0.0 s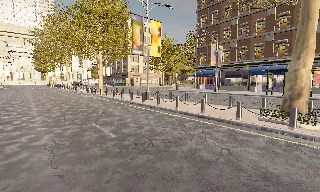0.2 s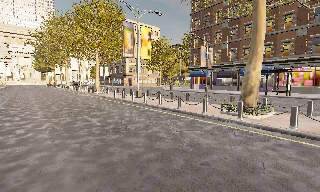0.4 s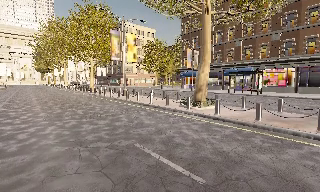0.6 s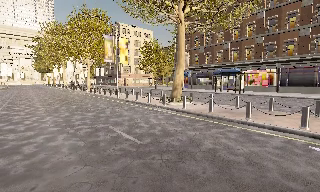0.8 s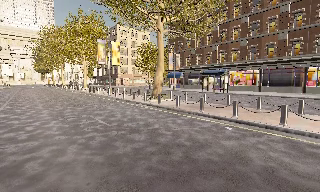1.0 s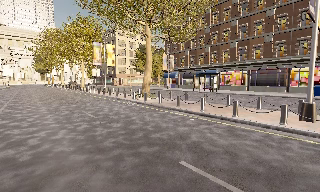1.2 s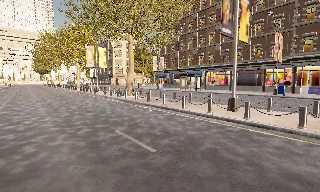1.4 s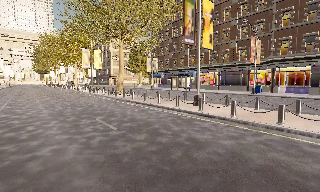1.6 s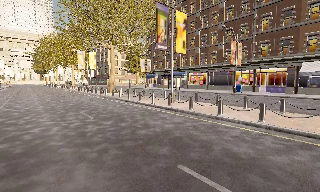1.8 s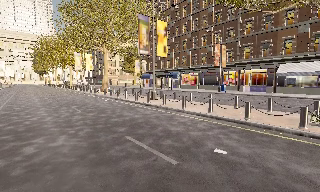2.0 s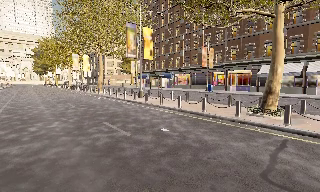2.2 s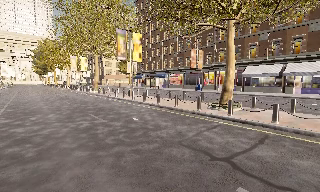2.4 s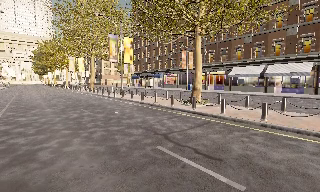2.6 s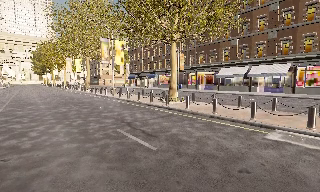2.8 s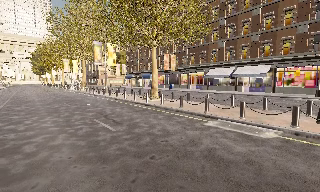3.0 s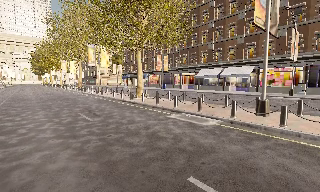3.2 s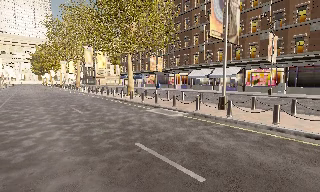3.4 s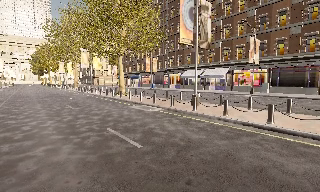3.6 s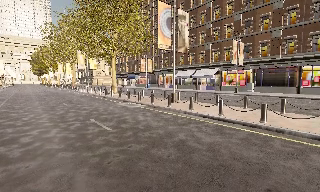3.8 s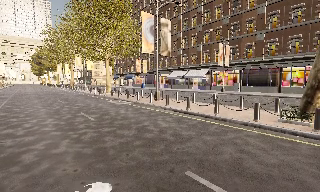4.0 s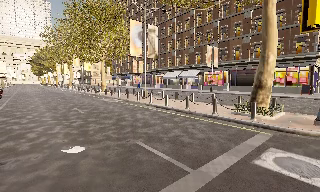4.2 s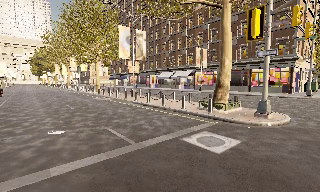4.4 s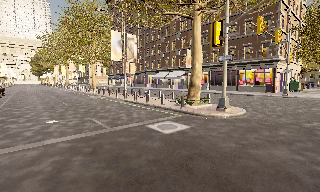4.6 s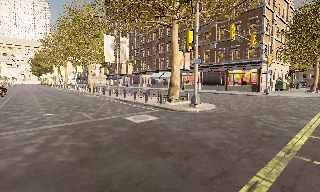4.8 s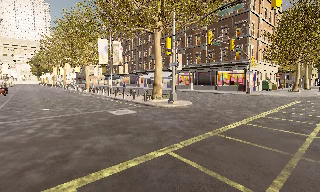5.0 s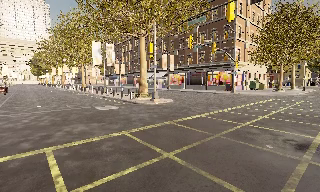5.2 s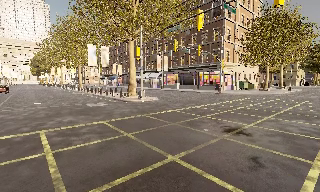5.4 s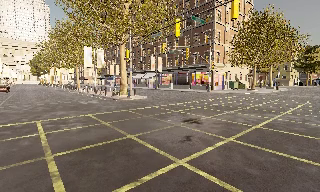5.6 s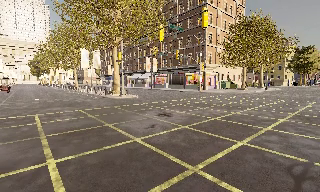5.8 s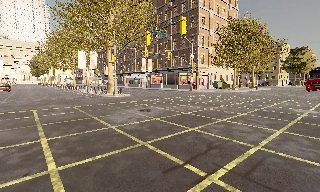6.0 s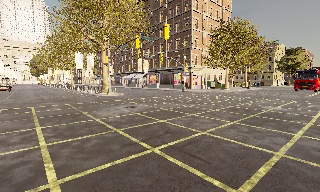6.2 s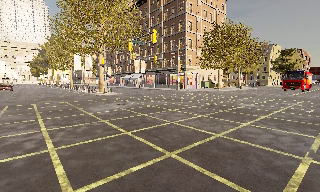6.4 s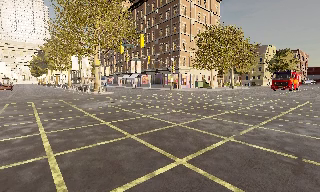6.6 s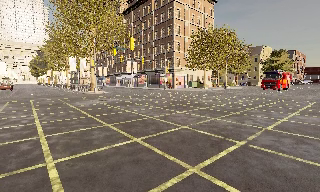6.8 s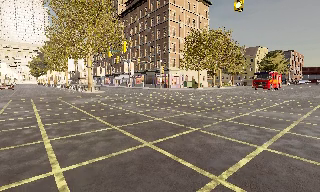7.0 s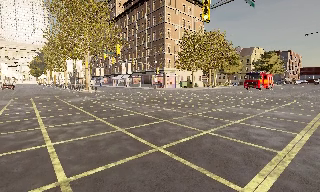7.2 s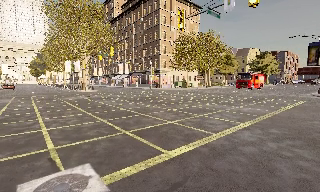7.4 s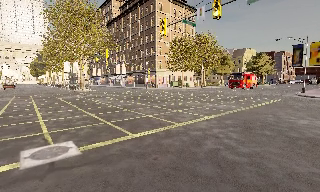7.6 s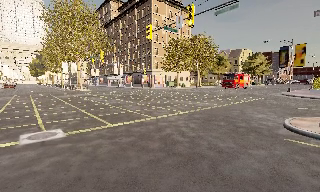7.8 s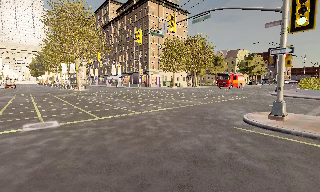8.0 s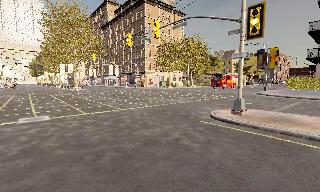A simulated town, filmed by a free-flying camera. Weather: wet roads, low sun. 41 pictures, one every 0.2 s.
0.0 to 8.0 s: The camera travels backward and to its right, about 75 m, so what stands in front gets smaller.
The film runs forward here.
